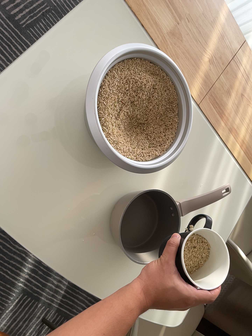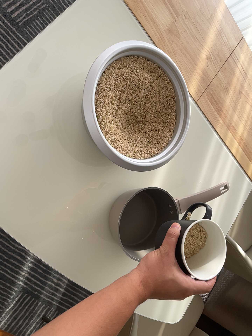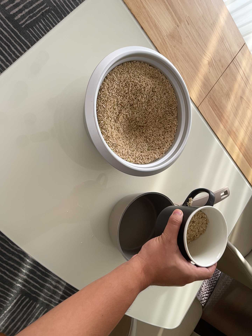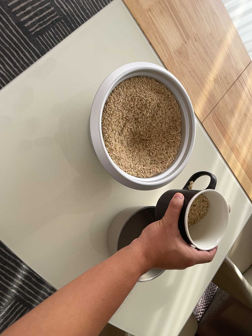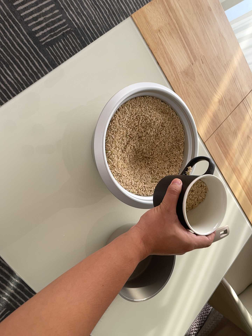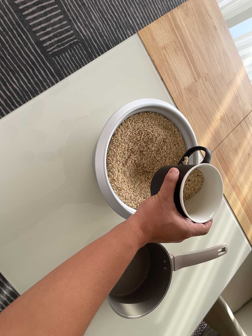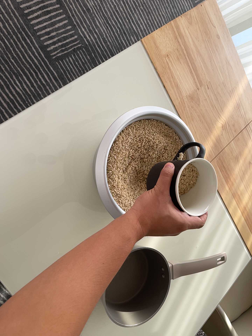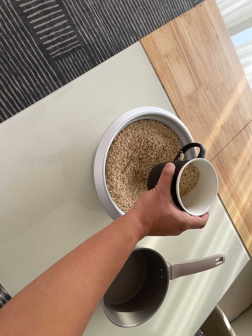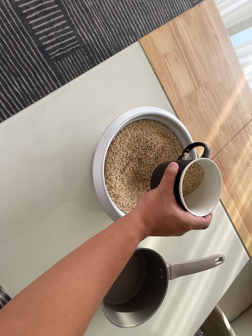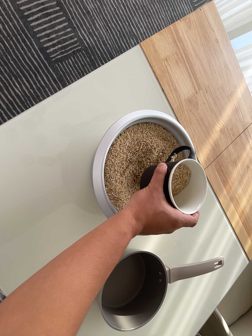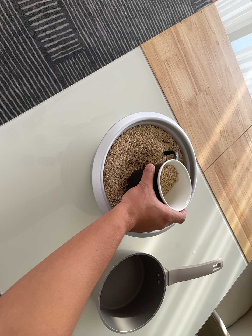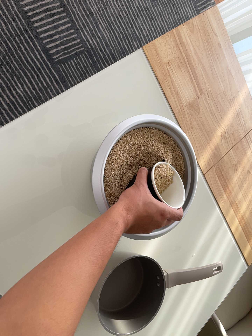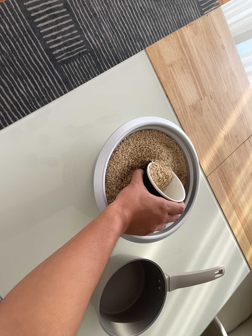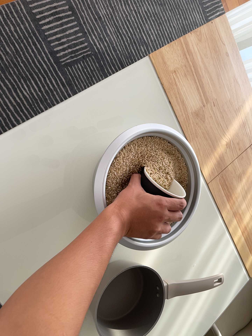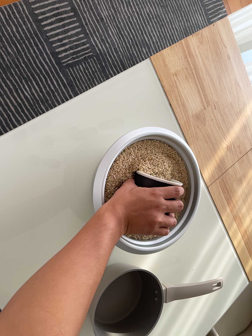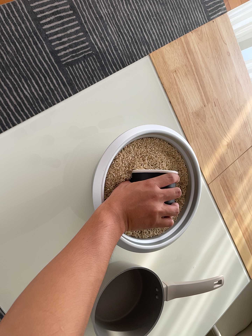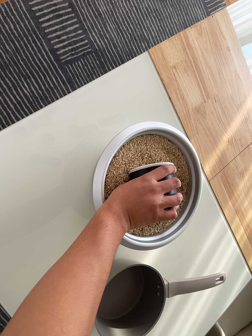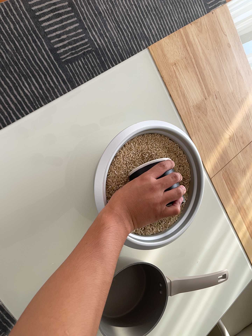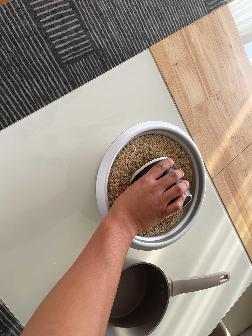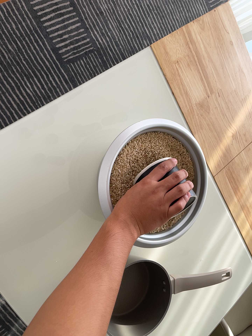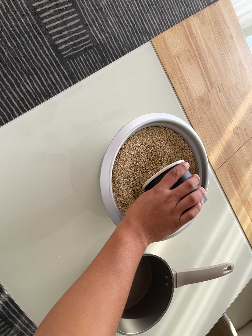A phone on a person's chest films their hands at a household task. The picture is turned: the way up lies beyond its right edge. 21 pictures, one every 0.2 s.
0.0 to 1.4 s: The camera travels toward the top of its view, about 5 cm, so close, fixed things drift downward. It rolls about its line of sight by about 10 degrees, and the scene rotates clockwise.
1.4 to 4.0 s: The camera shifts only a little, or ends up much as it began.
The film runs backward here.
